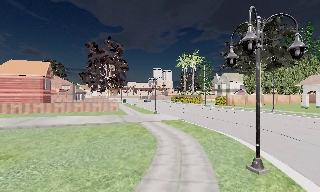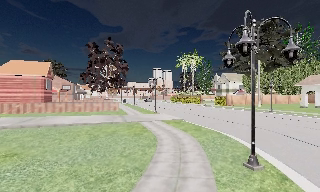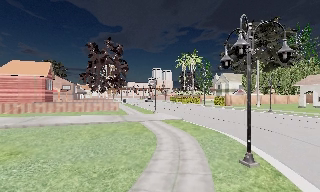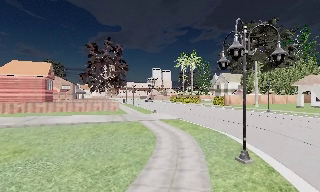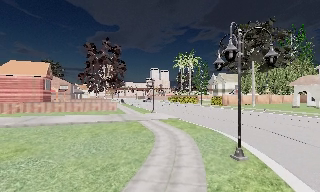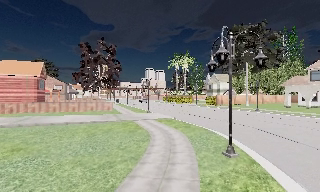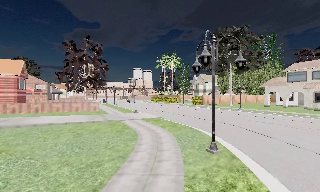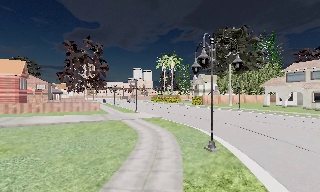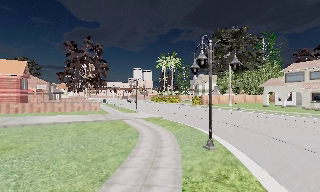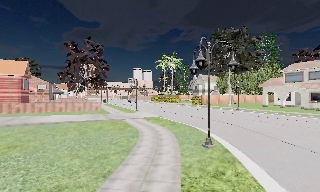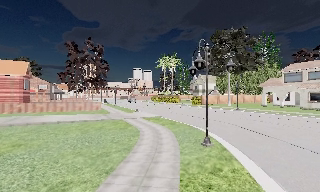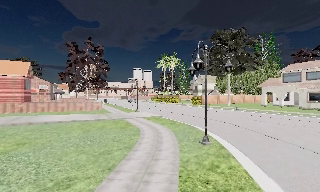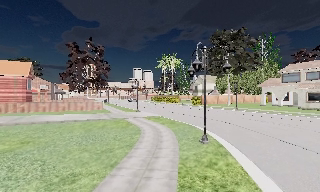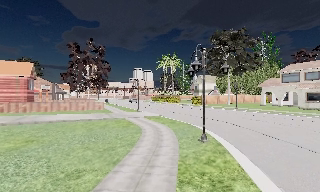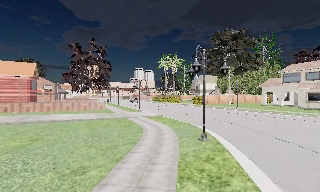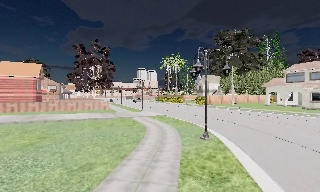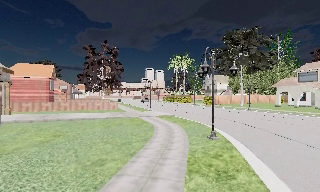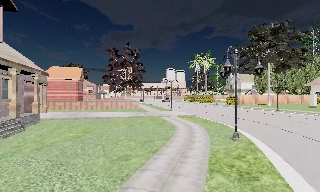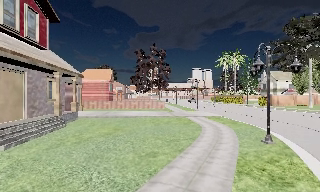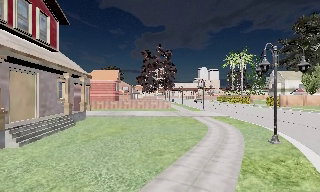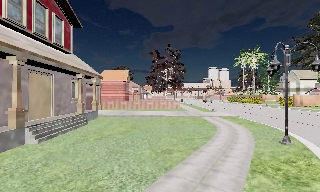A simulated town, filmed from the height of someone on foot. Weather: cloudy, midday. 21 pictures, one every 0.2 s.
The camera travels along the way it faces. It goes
backward.
0.0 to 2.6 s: The camera travels backward, about 3 m, so what stands in front gets smaller.
2.6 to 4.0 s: The camera pans to its left, which is counterclockwise from overhead, by about 25 degrees. It travels backward, about 1.5 m, so what stands in front gets smaller.
The film runs backward here.
